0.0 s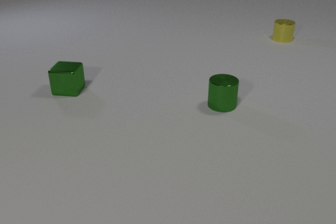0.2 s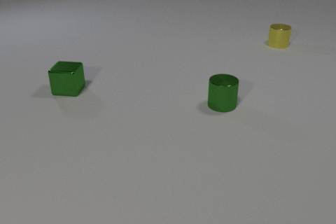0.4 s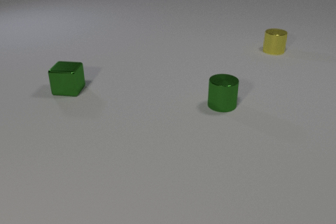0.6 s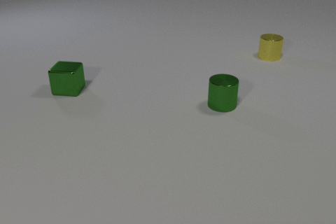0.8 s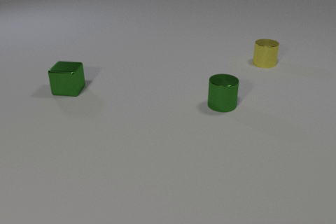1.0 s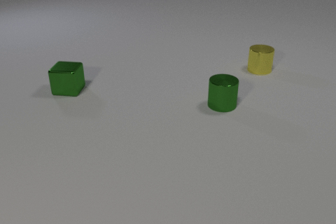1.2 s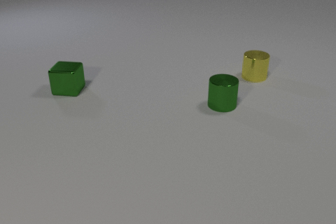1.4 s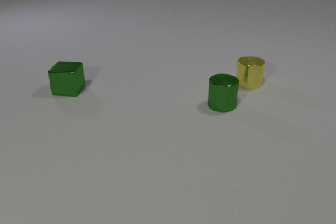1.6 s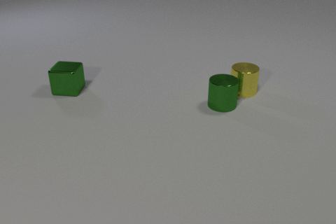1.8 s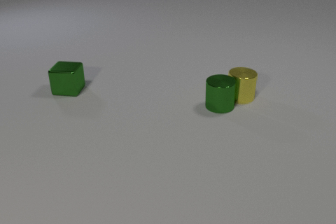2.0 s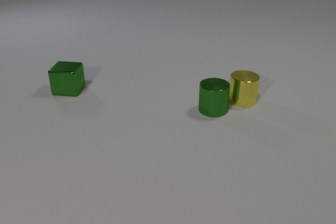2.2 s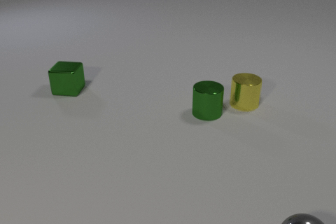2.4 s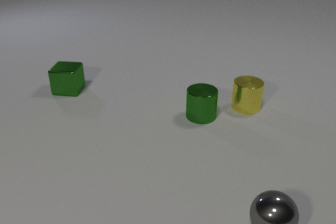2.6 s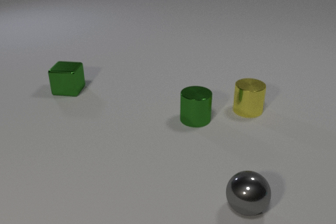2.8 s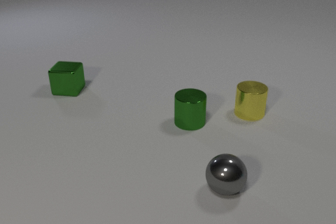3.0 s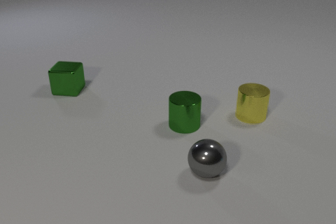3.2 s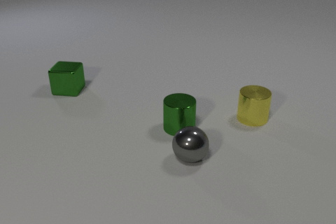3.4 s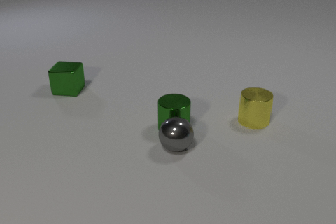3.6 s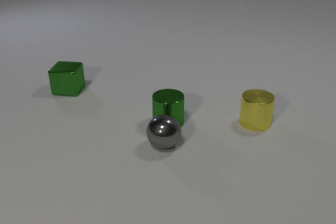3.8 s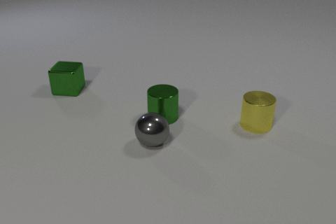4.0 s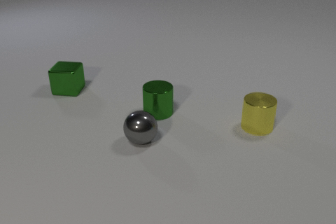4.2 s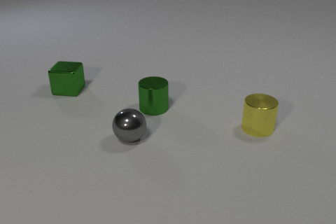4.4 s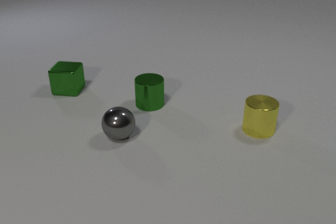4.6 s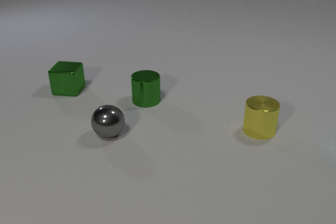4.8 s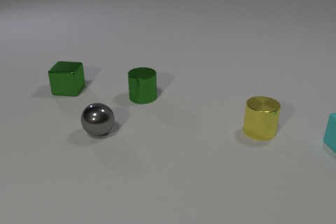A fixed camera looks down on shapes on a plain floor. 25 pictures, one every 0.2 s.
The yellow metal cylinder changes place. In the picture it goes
toward the camera.
The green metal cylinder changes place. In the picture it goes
to the left.
0.0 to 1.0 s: The yellow metal cylinder slides toward the camera.
1.0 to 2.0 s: The yellow metal cylinder slides toward the camera. The green metal cylinder slides toward the camera and to the left. The yellow metal cylinder and the green metal cylinder collide.
2.0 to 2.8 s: The yellow metal cylinder slides toward the camera. The green metal cylinder slides toward the camera and to the left. The gray metal sphere comes in at the bottom edge, rolls to the left and away from the camera.
2.8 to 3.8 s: The yellow metal cylinder slides toward the camera. The green metal cylinder slides to the left. The gray metal sphere rolls to the left and away from the camera. The green metal cylinder and the gray metal sphere collide.
3.8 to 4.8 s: The yellow metal cylinder slides toward the camera. The green metal cylinder slides away from the camera and to the left. The gray metal sphere rolls to the left and away from the camera. The cyan rubber cube comes in at the right edge, slides to the left.
What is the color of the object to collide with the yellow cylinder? green.
What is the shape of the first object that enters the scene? sphere.
Are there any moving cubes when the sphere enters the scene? no.
